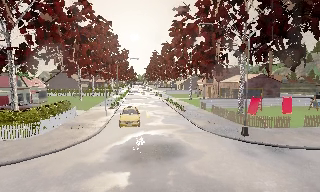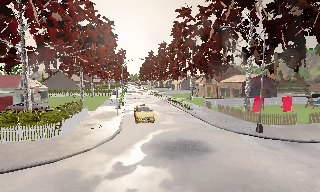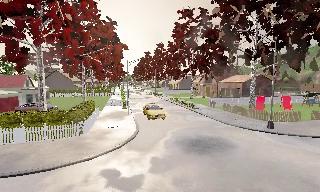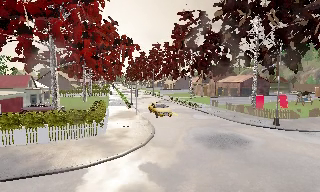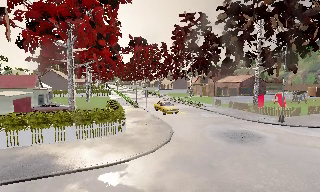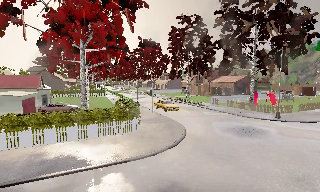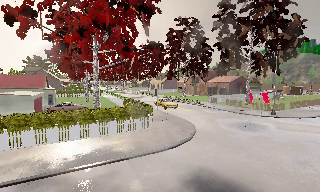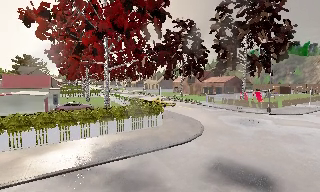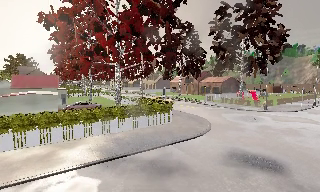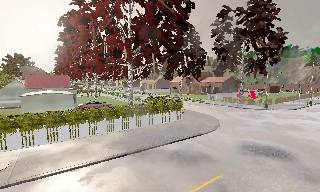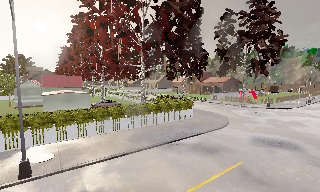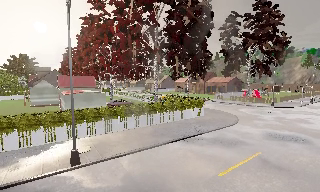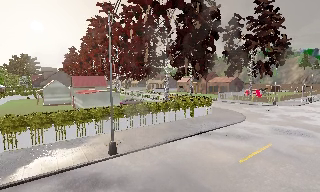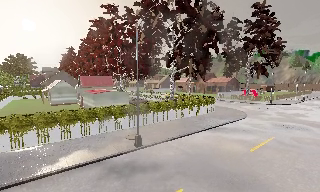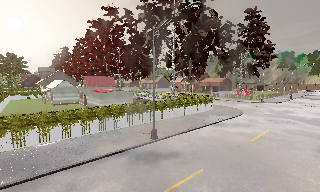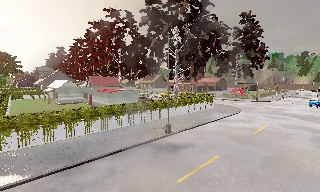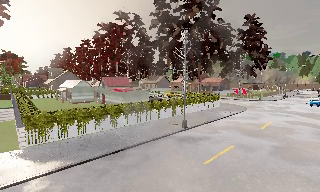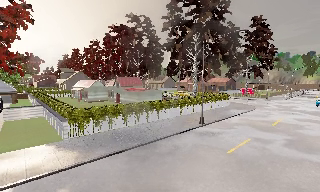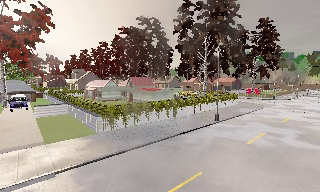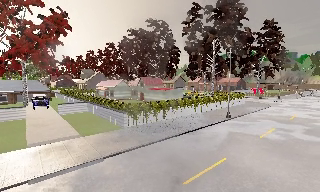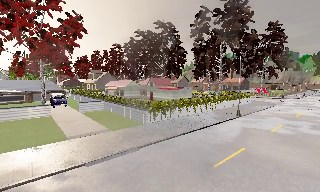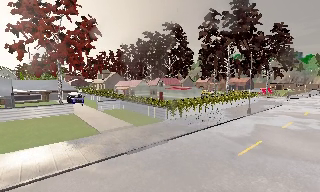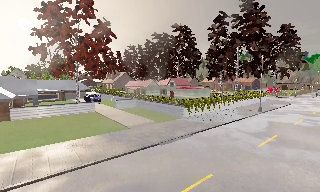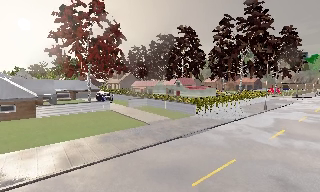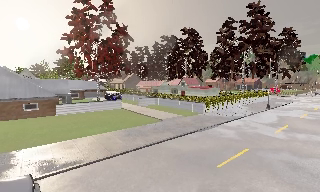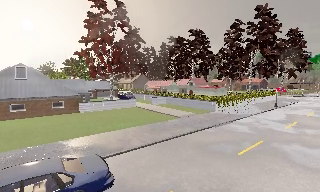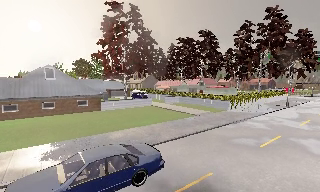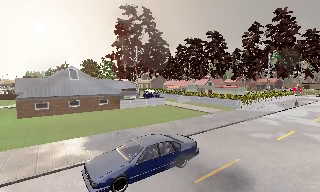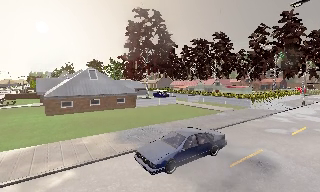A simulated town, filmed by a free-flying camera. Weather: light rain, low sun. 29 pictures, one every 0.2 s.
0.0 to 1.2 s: The camera pans to its right, which is clockwise from overhead, by about 20 degrees. It travels to its left, about 13 m, so close, fixed things drift to the right.
1.2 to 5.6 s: The camera travels to its left and backward, about 45 m, so close, fixed things drift to the right.
The film runs backward here.
